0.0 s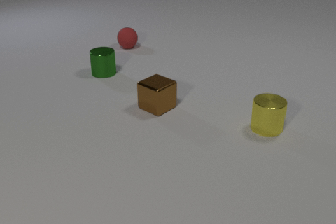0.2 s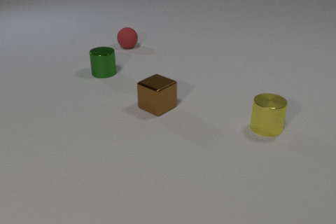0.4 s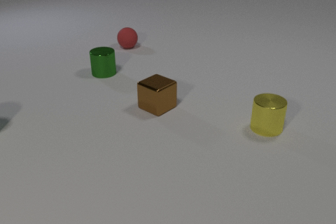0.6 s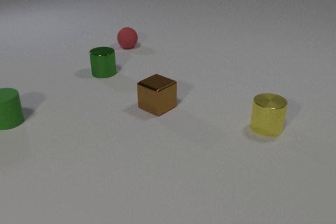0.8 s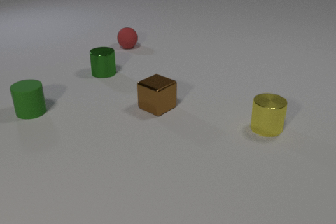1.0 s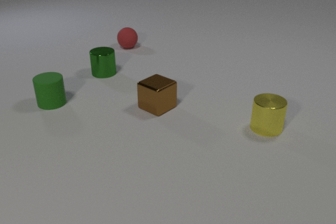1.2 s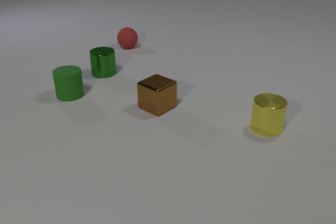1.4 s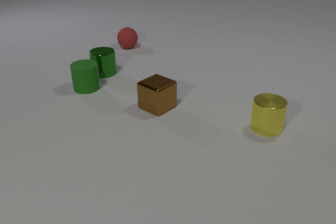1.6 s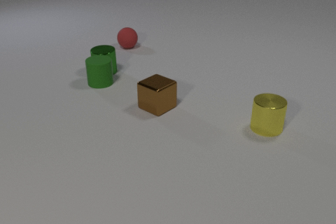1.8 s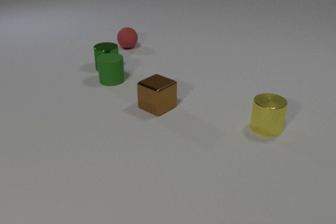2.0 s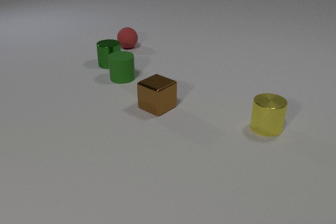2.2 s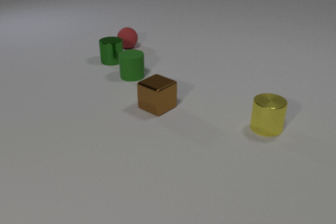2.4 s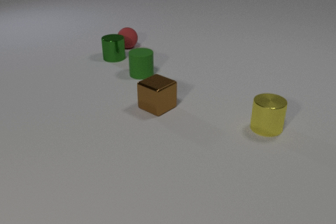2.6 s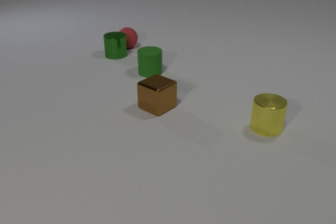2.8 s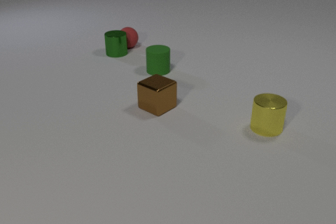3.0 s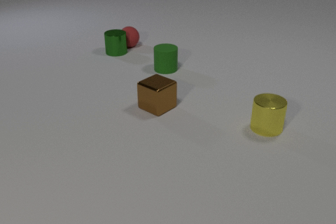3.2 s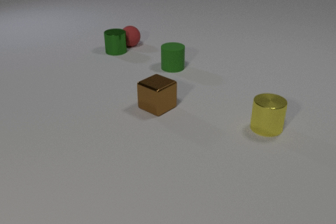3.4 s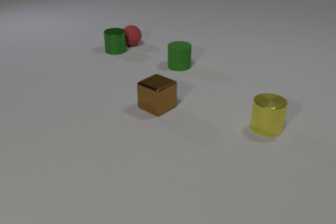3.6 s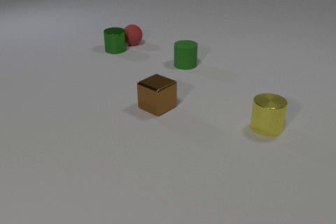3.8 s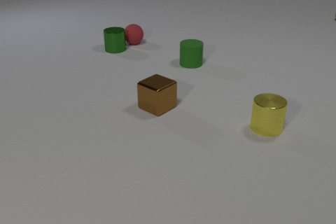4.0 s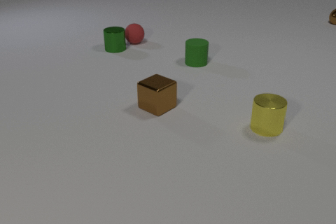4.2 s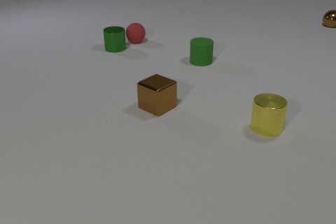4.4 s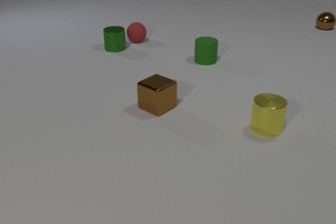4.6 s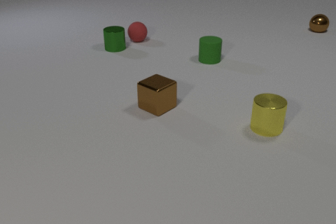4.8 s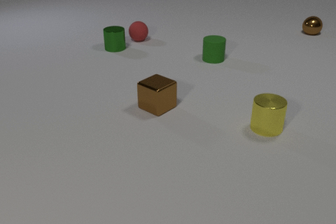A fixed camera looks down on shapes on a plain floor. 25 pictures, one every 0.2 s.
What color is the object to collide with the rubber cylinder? green.
What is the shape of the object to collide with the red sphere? cylinder.
What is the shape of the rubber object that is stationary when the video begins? sphere.
0.0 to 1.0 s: The green rubber cylinder comes in at the left edge, slides to the right and away from the camera.
1.0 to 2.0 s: The green rubber cylinder slides to the right and away from the camera. The green metal cylinder slides away from the camera. The green rubber cylinder and the green metal cylinder collide.
2.0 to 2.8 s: The green rubber cylinder slides to the right and away from the camera. The green metal cylinder slides away from the camera. The green metal cylinder and the red rubber sphere collide.
2.8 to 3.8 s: The green rubber cylinder slides to the right and away from the camera. The green metal cylinder slides away from the camera. The red rubber sphere rolls away from the camera and to the right.
3.8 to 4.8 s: The green rubber cylinder slides to the right and away from the camera. The brown metal sphere rolls toward the camera and to the left. The red rubber sphere rolls away from the camera and to the right.
